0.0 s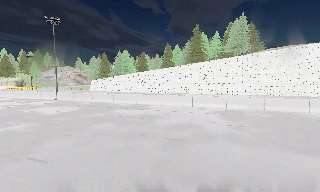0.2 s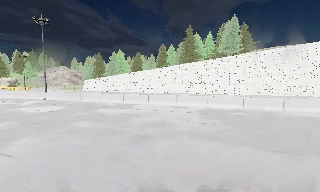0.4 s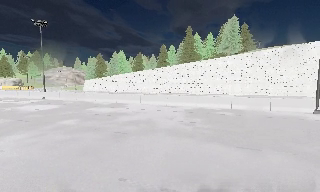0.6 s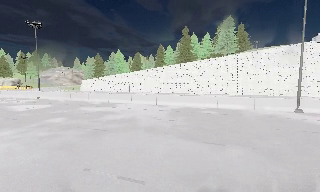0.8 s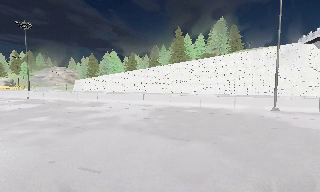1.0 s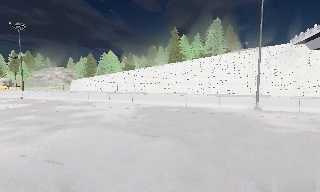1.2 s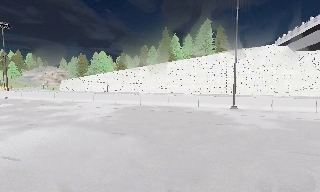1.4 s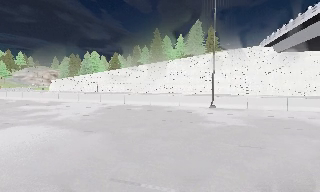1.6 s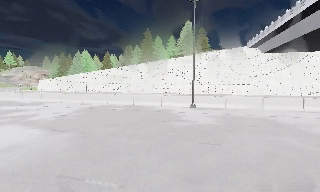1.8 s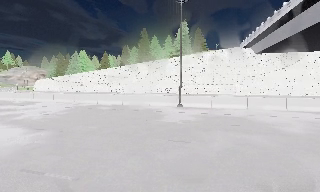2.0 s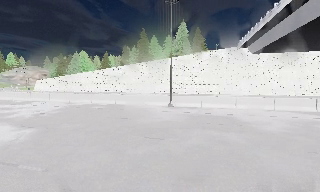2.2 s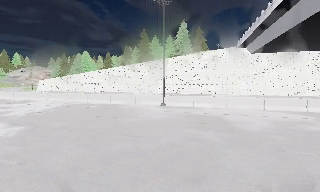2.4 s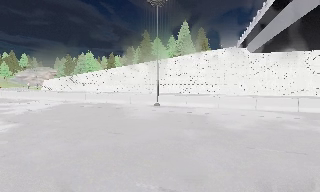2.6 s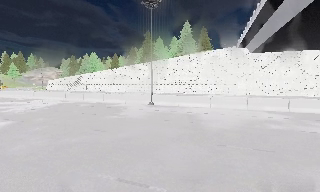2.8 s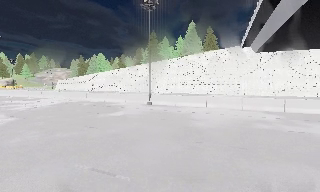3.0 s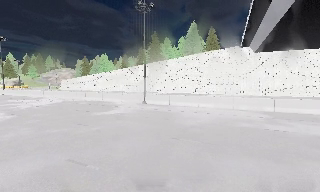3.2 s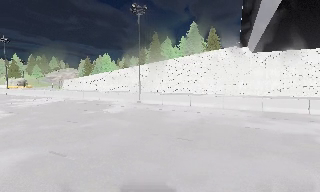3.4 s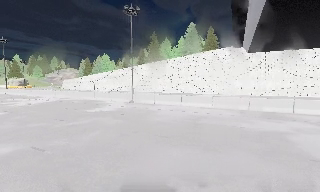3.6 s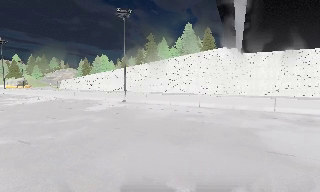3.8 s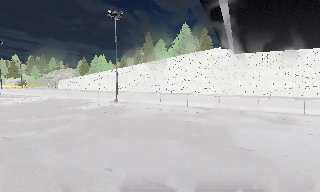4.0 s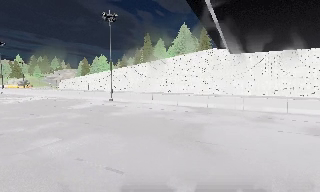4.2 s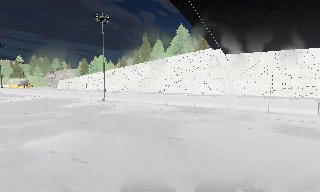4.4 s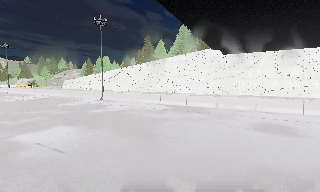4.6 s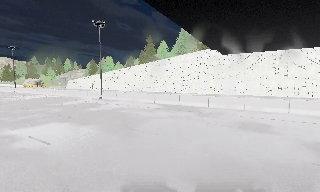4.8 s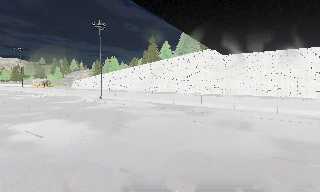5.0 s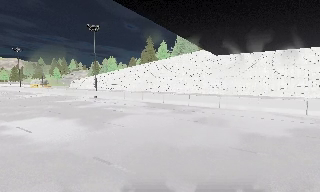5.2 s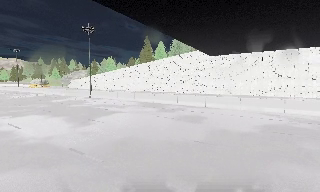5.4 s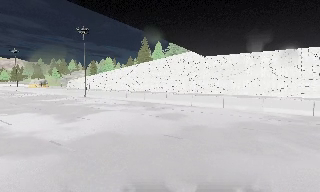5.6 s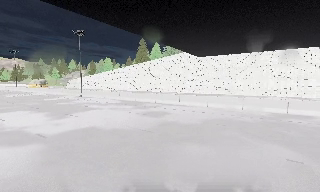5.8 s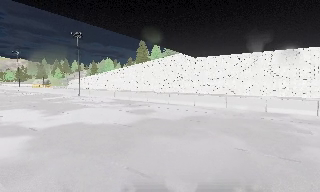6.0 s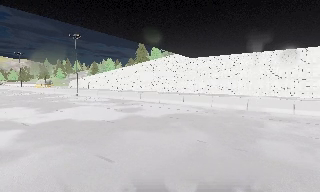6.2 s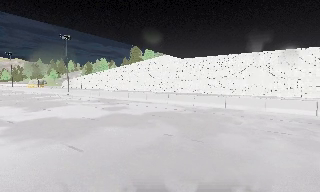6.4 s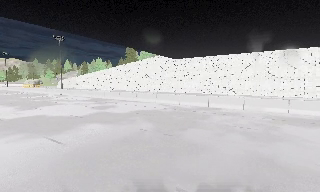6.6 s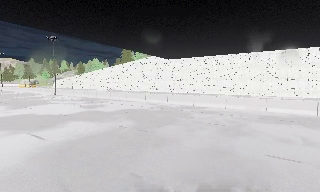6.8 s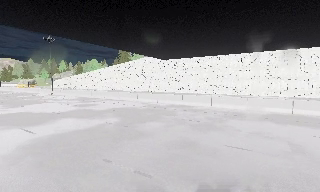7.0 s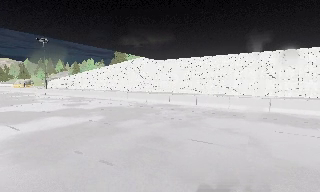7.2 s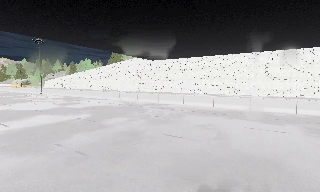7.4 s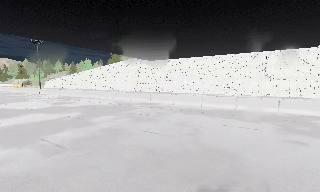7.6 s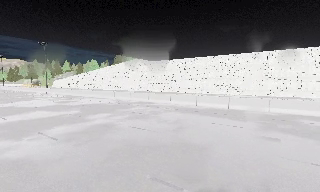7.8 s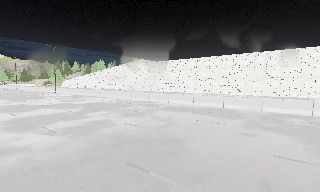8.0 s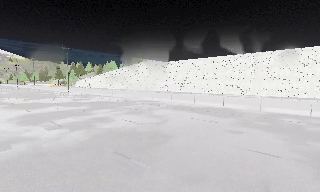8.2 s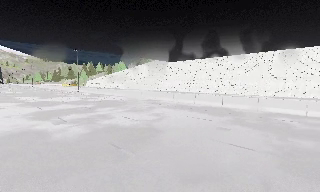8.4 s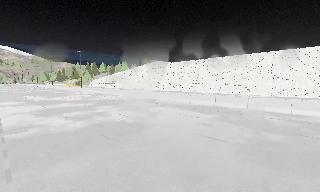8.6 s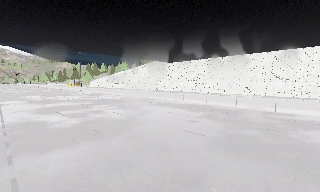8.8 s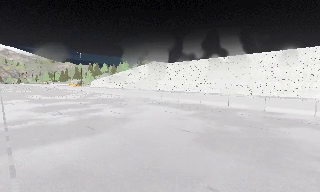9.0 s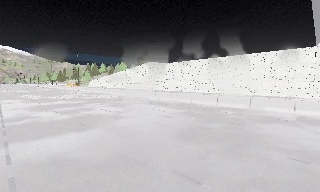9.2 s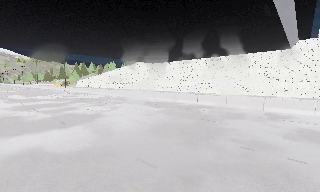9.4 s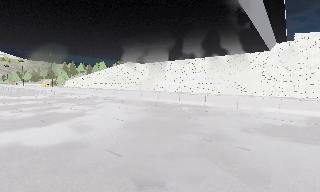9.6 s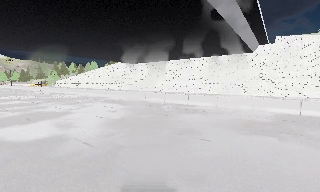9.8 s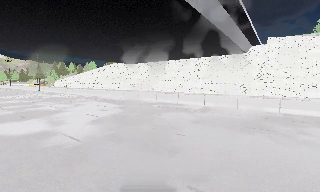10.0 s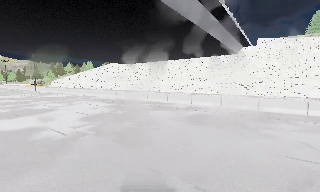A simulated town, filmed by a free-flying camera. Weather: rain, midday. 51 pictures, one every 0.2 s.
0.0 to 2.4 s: The camera travels to its right, about 17 m, so close, fixed things drift to the left.
2.4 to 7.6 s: The camera pans to its left, which is counterclockwise from overhead, by about 15 degrees. It travels to its right and backward, about 35 m, so close, fixed things drift to the left.
7.6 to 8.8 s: The camera pans to its left, which is counterclockwise from overhead, by about 10 degrees. It travels to its right and backward, about 7 m, so close, fixed things drift to the left.
8.8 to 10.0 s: The camera travels to its right and backward, about 8 m, so close, fixed things drift to the left.
The film runs forward here.
